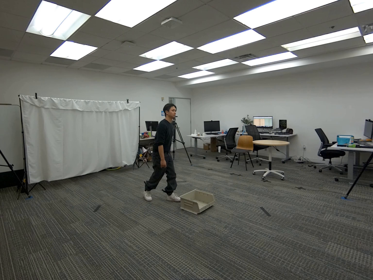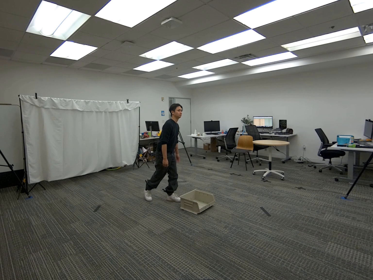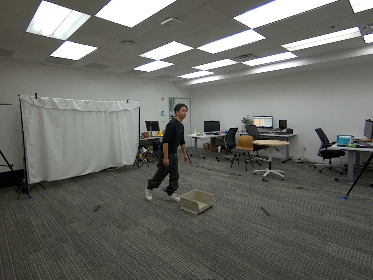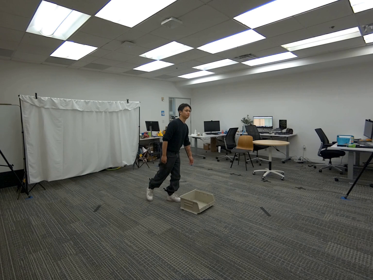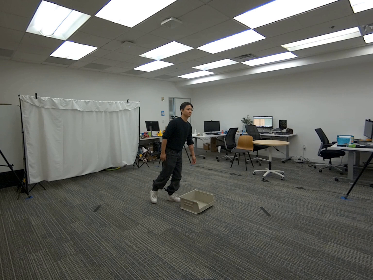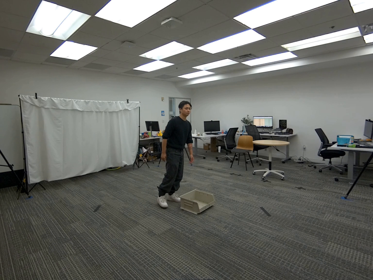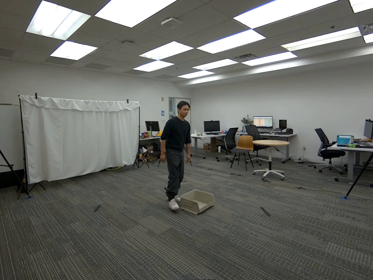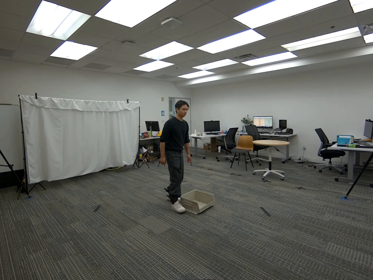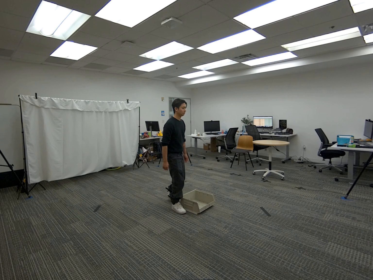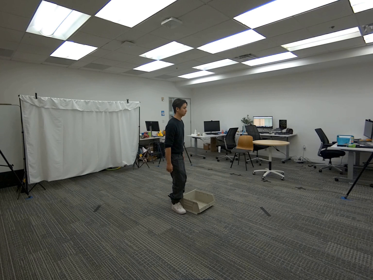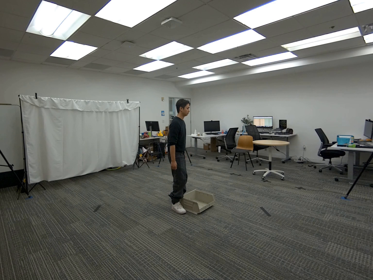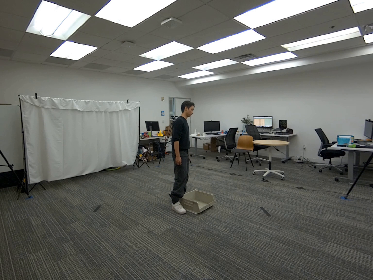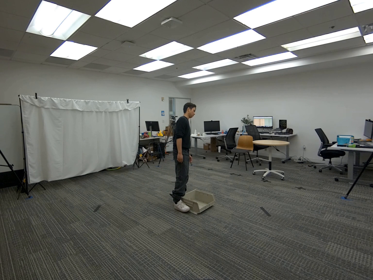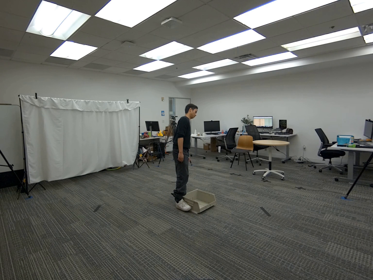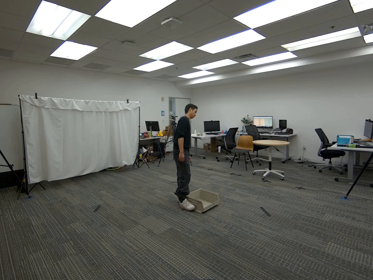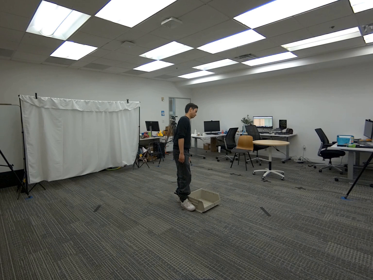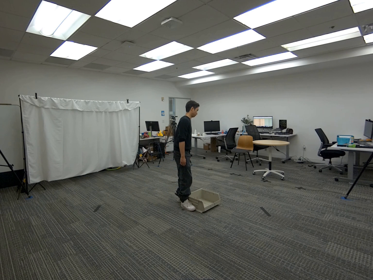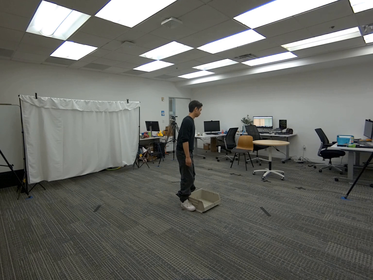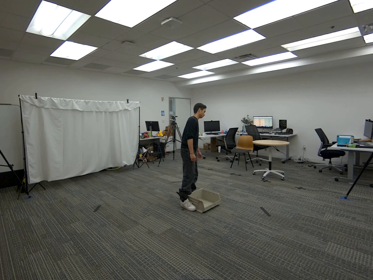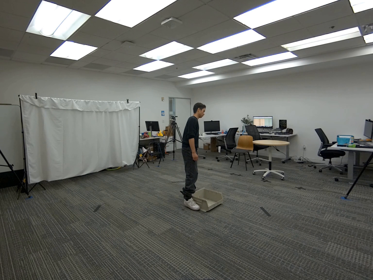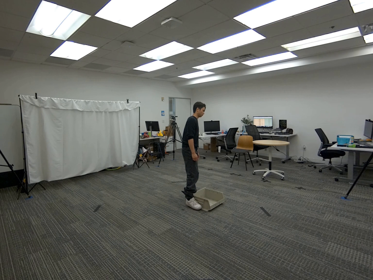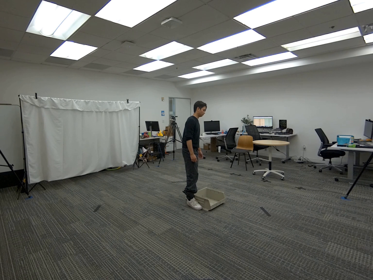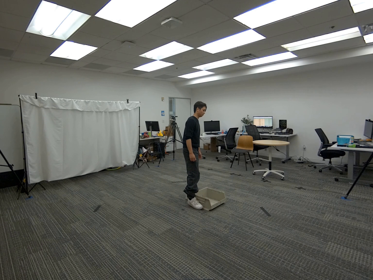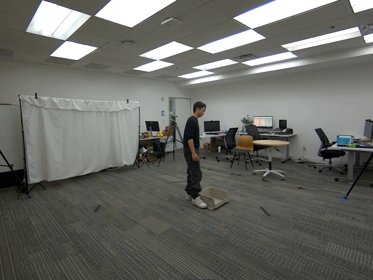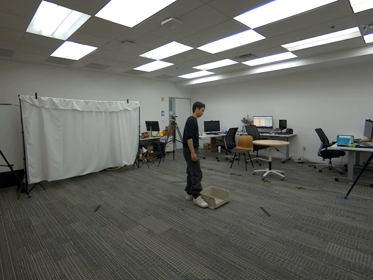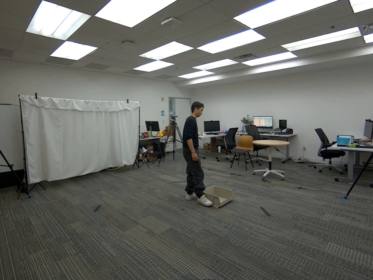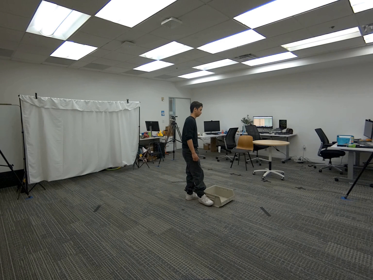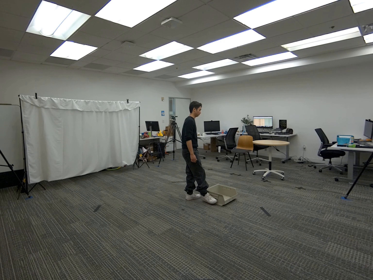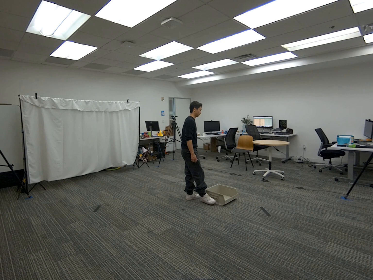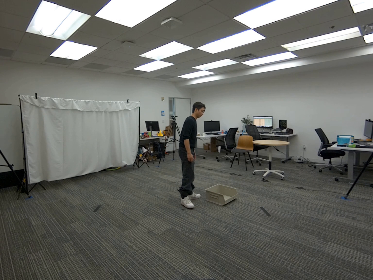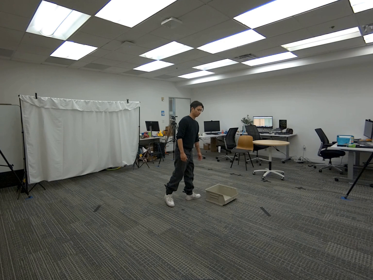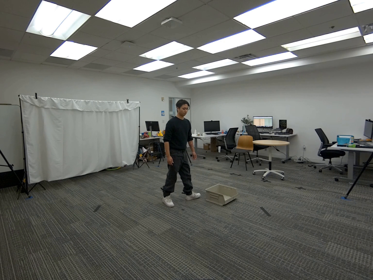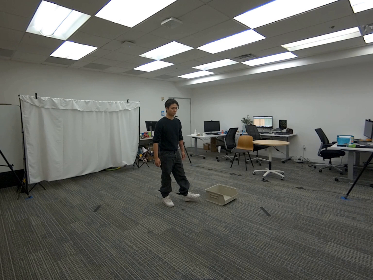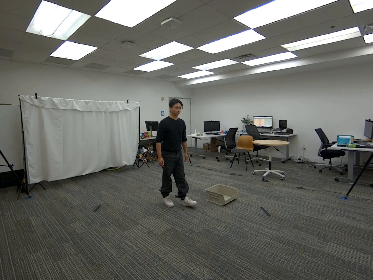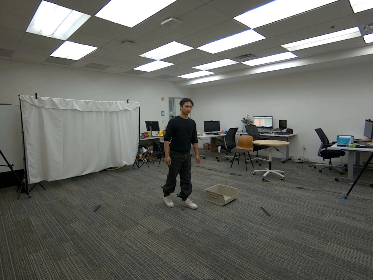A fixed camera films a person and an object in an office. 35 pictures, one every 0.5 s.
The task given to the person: Walk over to beige bin on the ground and using your right foot drag the bin to the side.
